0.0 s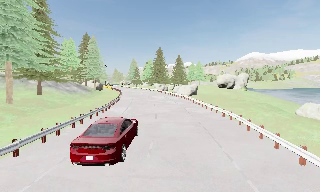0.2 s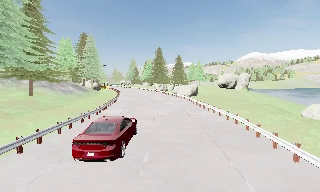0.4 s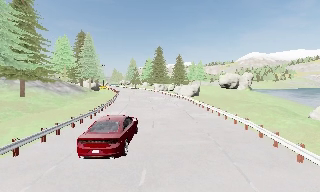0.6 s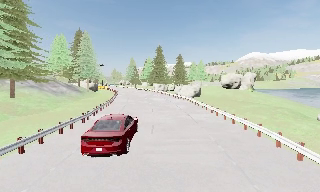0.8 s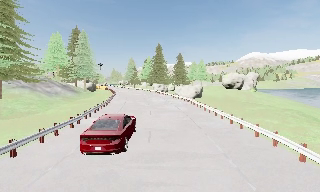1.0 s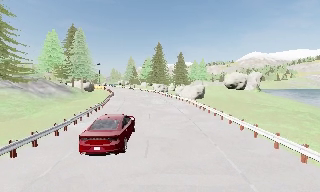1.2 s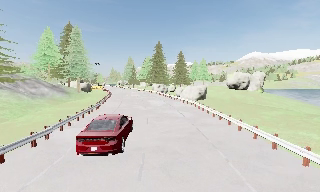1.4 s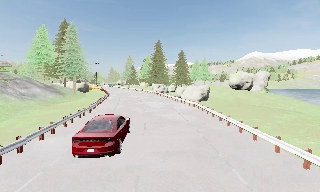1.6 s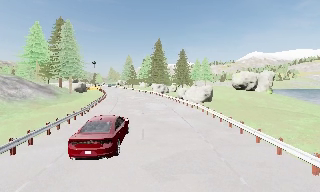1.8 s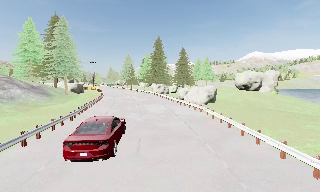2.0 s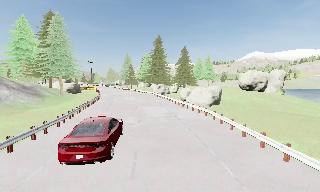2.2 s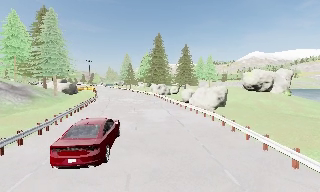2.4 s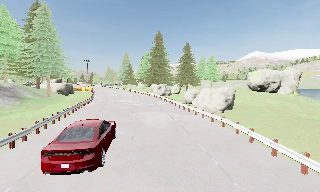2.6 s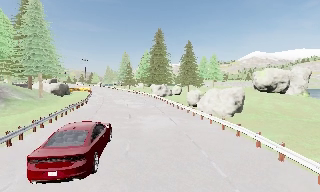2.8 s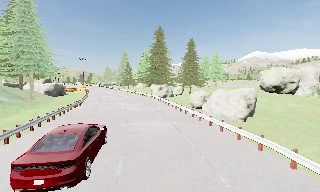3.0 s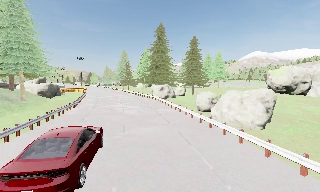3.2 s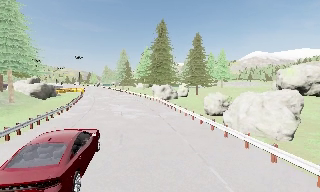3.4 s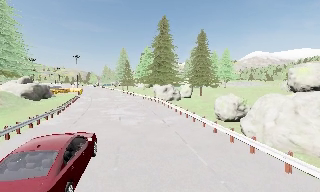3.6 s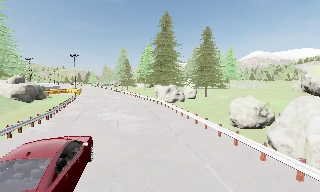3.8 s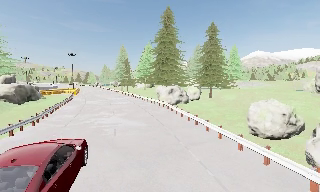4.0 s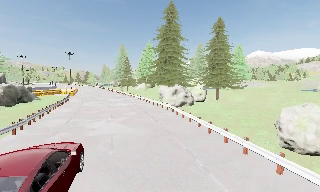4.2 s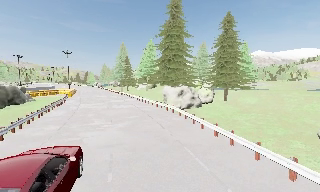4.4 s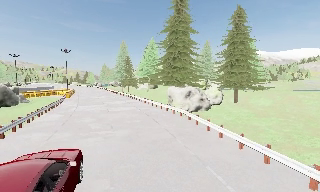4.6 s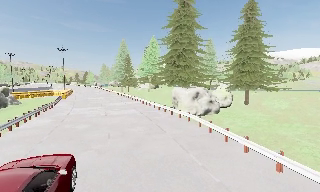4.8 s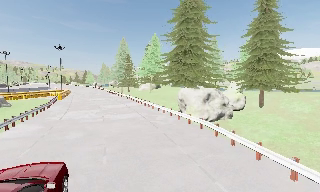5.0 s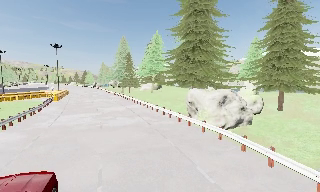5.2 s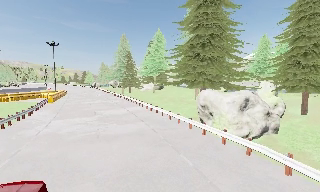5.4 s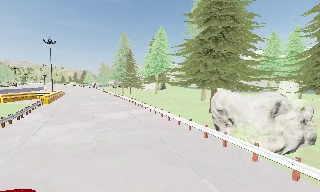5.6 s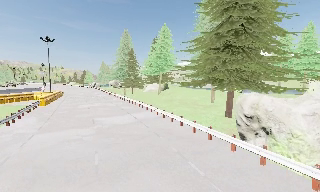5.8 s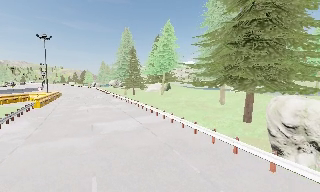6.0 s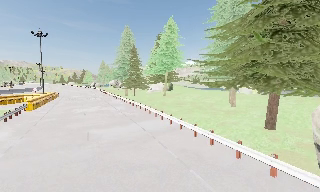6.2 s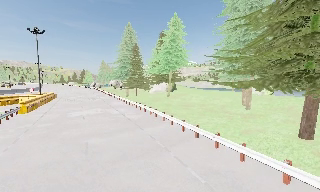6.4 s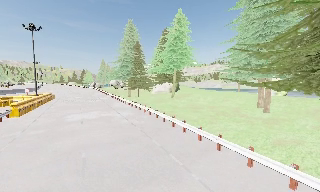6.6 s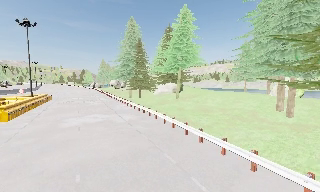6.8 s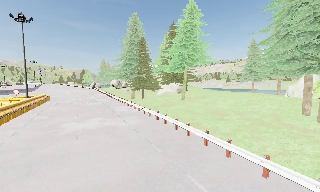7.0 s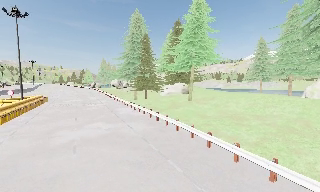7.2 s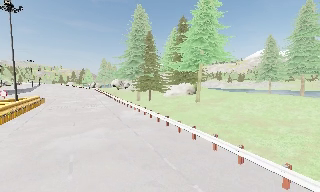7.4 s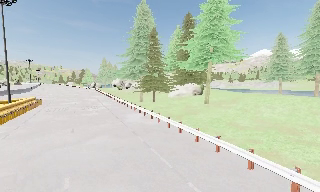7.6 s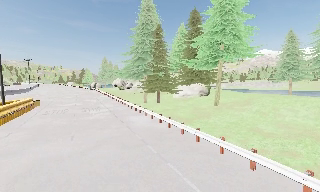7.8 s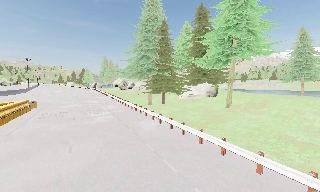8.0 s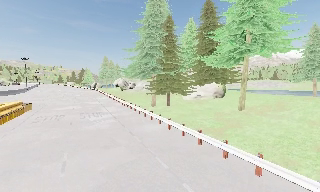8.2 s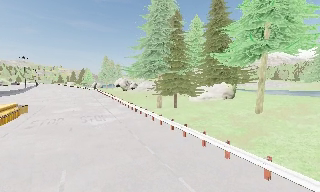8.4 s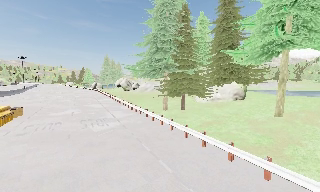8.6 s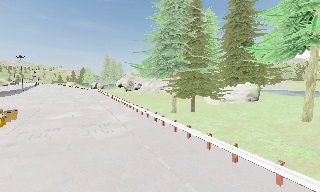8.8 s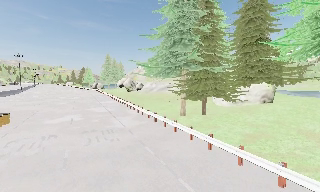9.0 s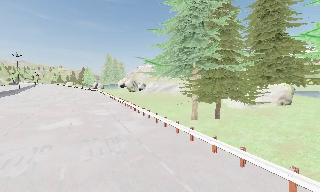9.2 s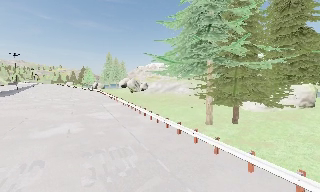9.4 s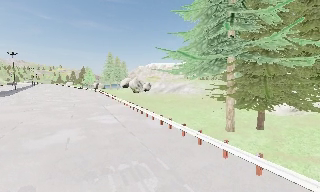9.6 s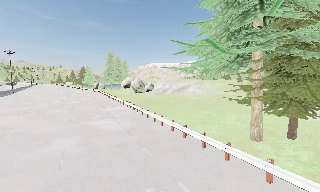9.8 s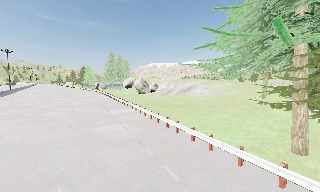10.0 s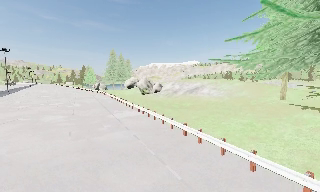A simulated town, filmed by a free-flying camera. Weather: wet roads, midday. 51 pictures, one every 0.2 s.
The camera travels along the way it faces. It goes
forward.
0.0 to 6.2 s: The camera travels forward, about 55 m, so what stands in front looms larger.
6.2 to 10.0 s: The camera travels forward and to its left, about 35 m, so what stands in front looms larger.
The film runs forward here.
